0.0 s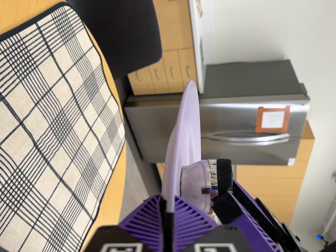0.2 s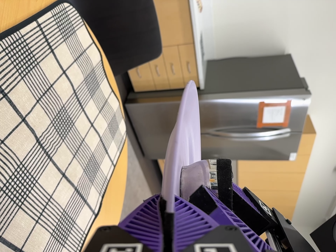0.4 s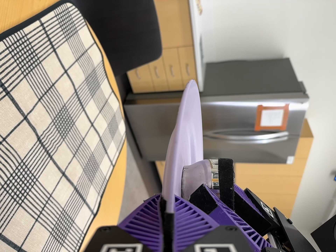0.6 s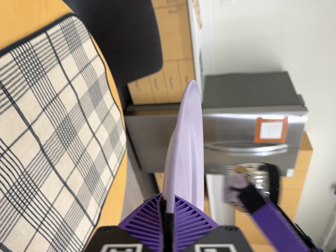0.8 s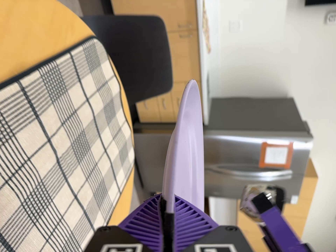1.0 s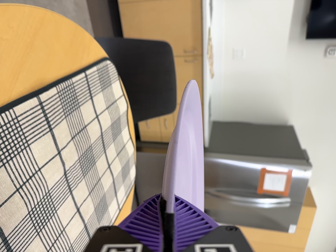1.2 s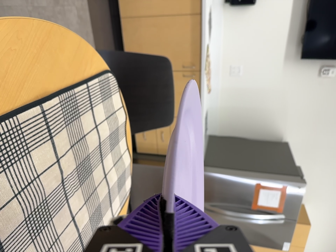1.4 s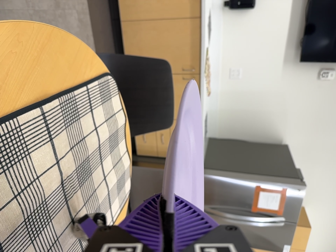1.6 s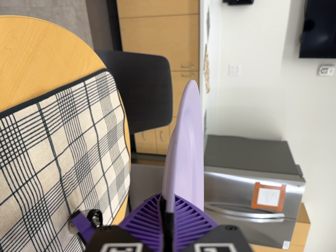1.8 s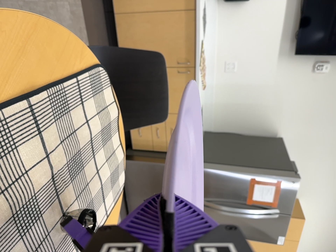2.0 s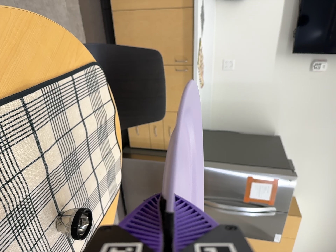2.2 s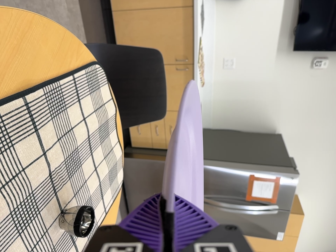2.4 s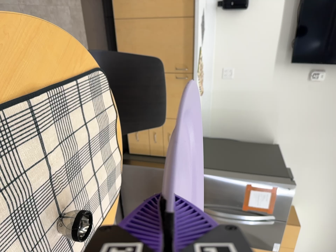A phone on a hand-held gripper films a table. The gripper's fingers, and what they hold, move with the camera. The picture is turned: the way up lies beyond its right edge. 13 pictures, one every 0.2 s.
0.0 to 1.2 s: The camera travels backward, about 9 cm, so what stands in front gets smaller. Its aim tips toward the top of its view by about 15 degrees, and the scene shifts downward. It rolls about its line of sight by about 10 degrees, and the scene rotates clockwise.
1.2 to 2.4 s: The camera shifts only a little, or ends up much as it began.
The film runs forward here.
